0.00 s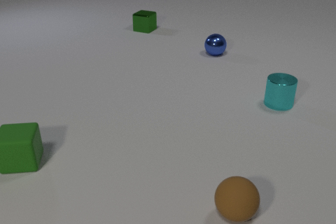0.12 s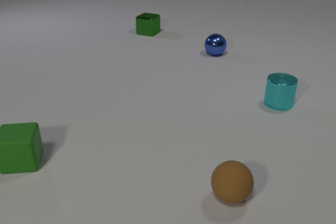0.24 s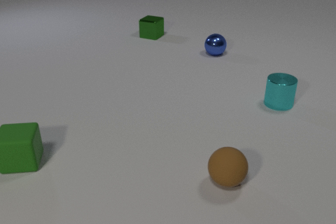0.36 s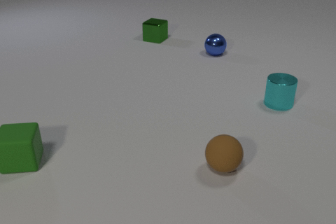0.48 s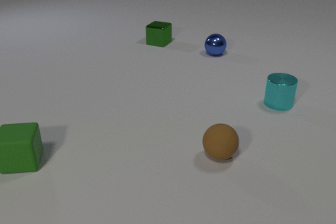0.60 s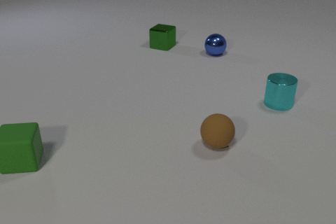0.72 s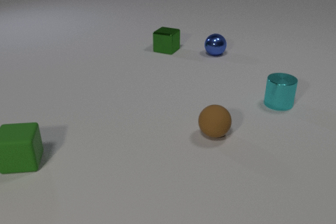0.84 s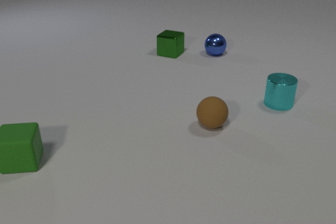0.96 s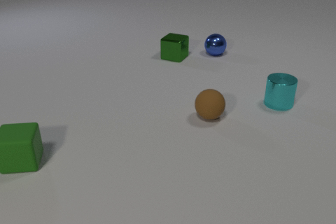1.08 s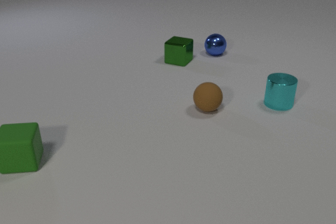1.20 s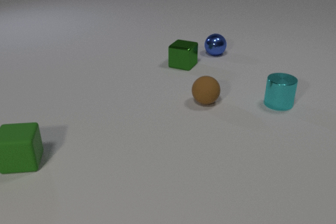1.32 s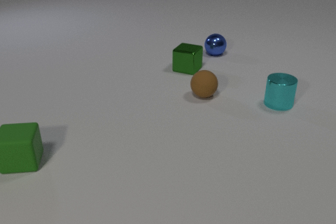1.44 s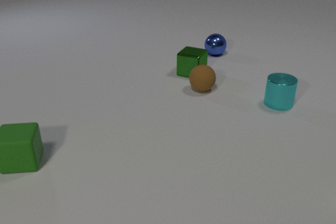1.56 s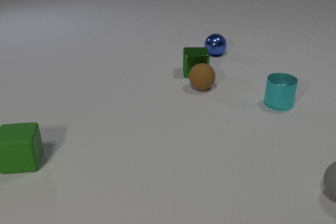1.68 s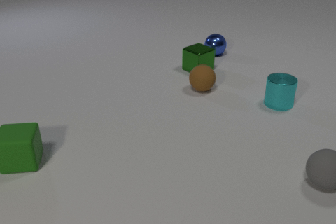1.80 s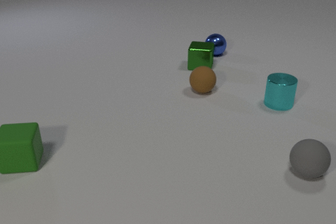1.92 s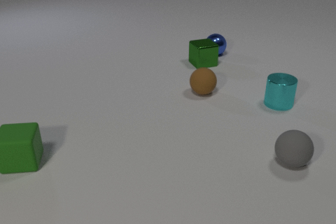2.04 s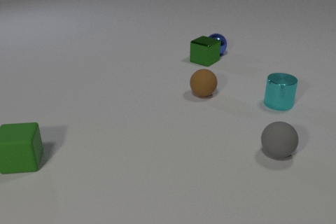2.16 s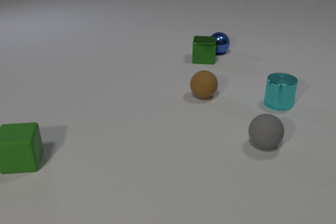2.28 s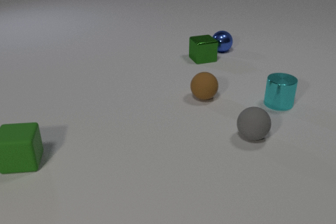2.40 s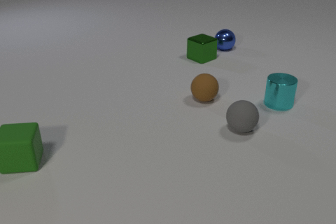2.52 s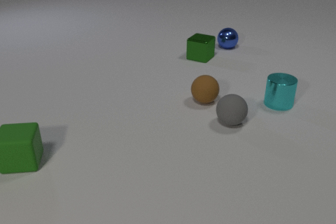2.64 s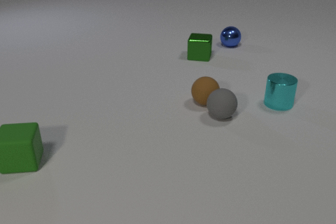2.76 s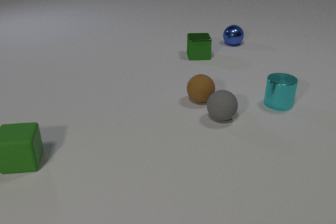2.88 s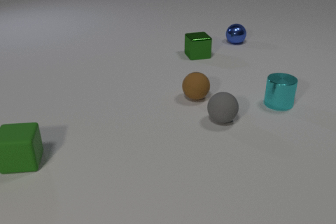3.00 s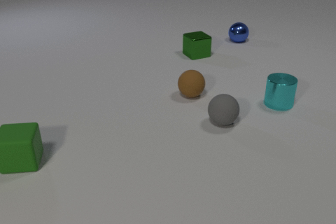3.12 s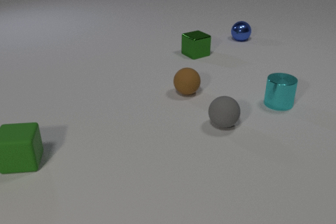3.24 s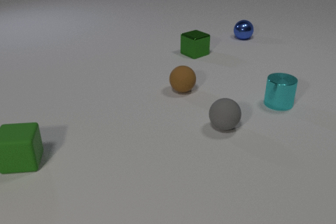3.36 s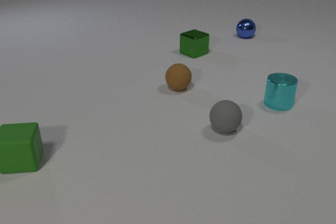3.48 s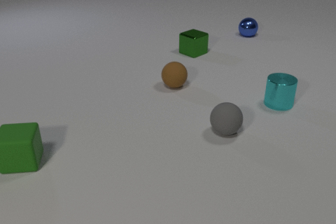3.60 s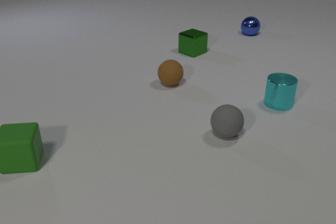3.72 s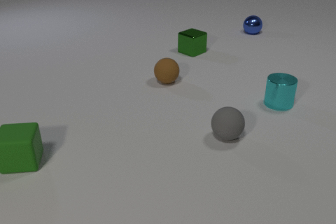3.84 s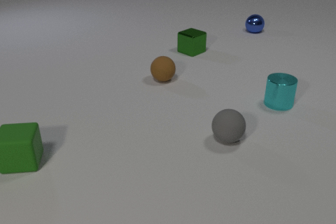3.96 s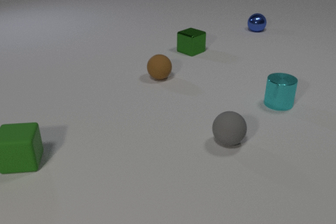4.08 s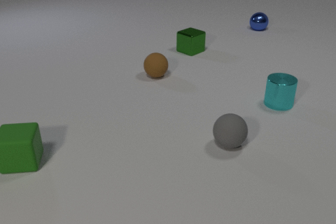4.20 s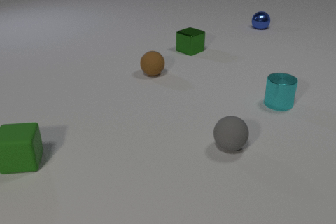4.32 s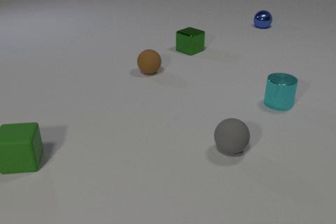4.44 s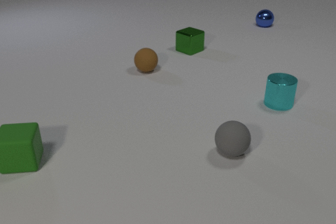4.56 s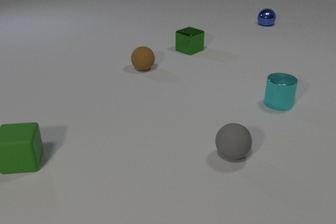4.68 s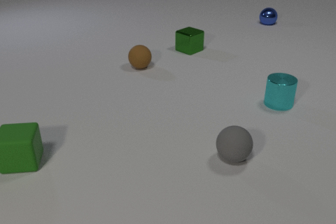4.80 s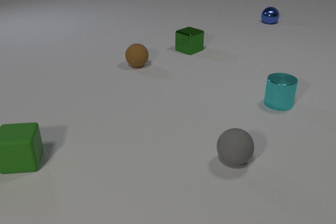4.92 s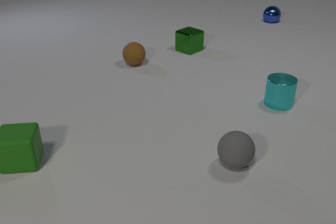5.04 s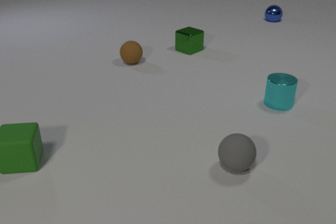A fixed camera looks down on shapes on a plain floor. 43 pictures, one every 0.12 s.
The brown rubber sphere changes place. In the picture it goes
away from the camera.
The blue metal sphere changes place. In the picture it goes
away from the camera.
0.00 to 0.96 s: The green metal cube slides toward the camera. The brown rubber sphere rolls away from the camera.
0.96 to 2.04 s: The green metal cube slides to the right. The brown rubber sphere rolls away from the camera. The gray rubber sphere comes in at the right edge, rolls to the left and away from the camera. The green metal cube and the brown rubber sphere collide. The green metal cube and the blue metal sphere collide.
2.04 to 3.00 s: The green metal cube slides away from the camera and to the left. The brown rubber sphere rolls to the left. The gray rubber sphere rolls to the left and away from the camera. The blue metal sphere rolls away from the camera and to the right. The brown rubber sphere and the gray rubber sphere collide.
3.00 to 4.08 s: The green metal cube slides away from the camera and to the left. The brown rubber sphere rolls away from the camera and to the left. The gray rubber sphere rolls toward the camera. The blue metal sphere rolls away from the camera and to the right.
4.08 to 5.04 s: The brown rubber sphere rolls away from the camera and to the left. The gray rubber sphere rolls toward the camera. The blue metal sphere rolls away from the camera and to the right.
How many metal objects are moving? 2.
What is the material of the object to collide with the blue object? metal.
What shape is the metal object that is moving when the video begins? cube.
